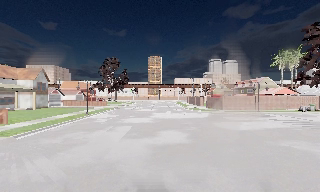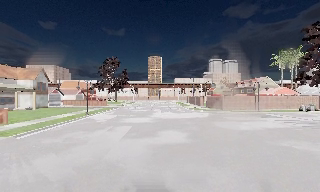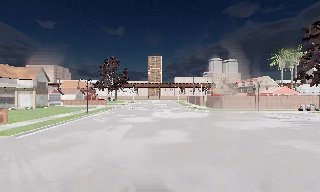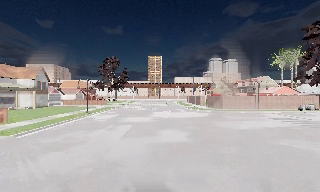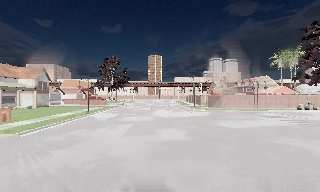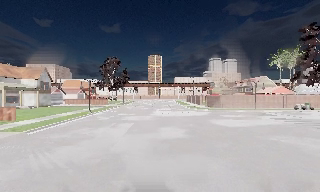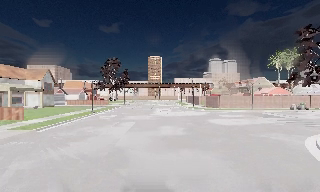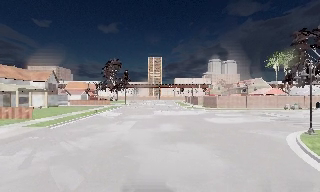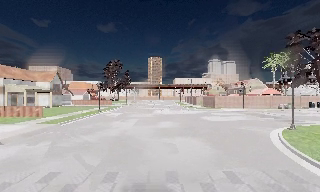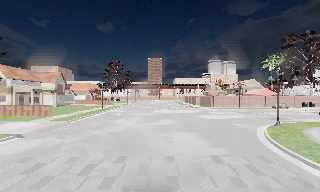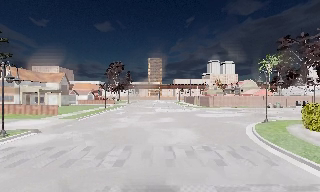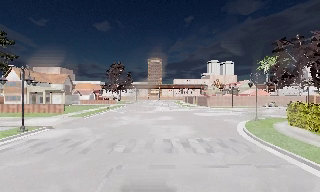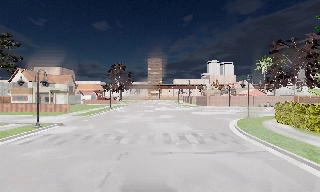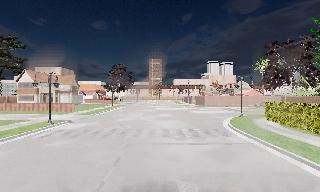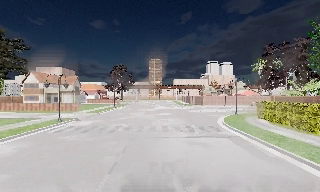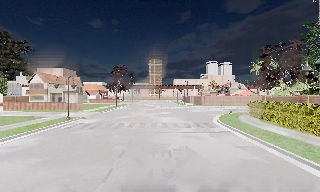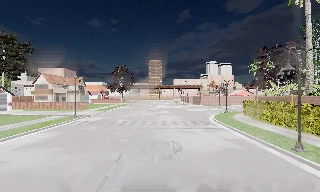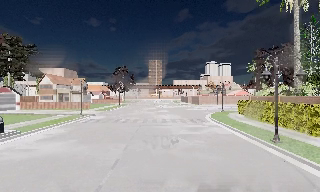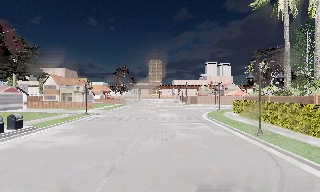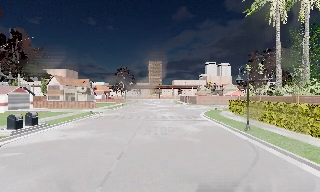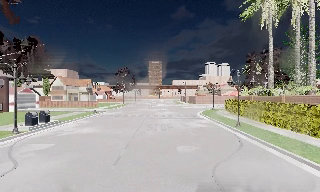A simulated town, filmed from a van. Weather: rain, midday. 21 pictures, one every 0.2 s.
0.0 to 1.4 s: The camera travels backward, about 3 m, so what stands in front gets smaller. It gains speed.
1.4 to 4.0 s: The camera travels backward, about 19 m, so what stands in front gets smaller.
The film runs backward here.
